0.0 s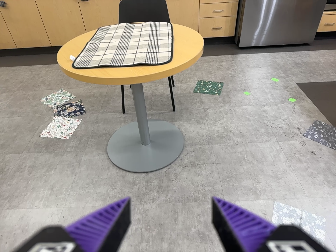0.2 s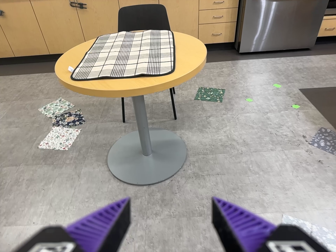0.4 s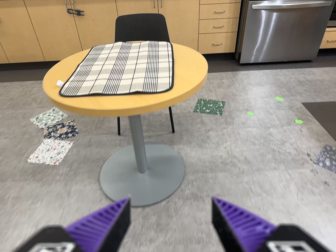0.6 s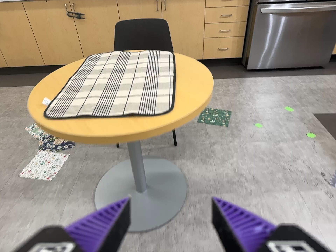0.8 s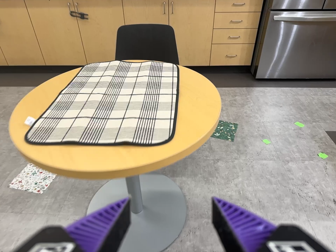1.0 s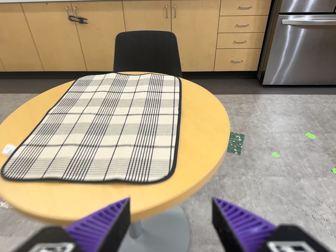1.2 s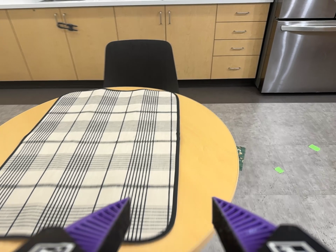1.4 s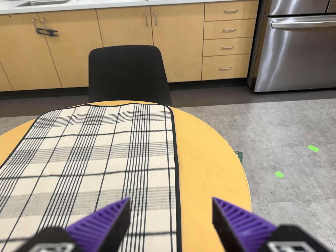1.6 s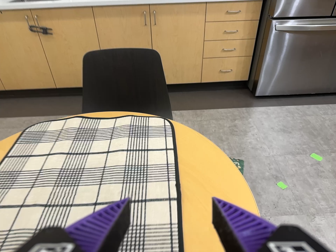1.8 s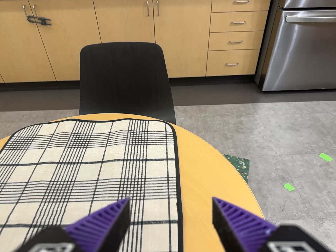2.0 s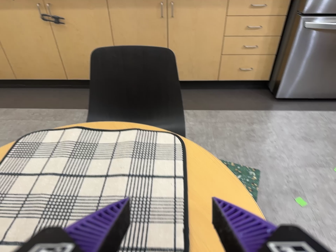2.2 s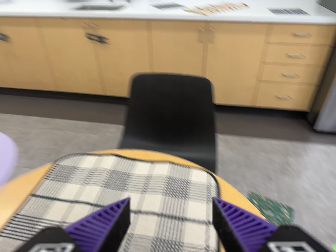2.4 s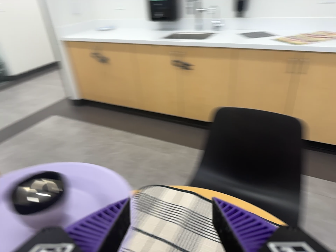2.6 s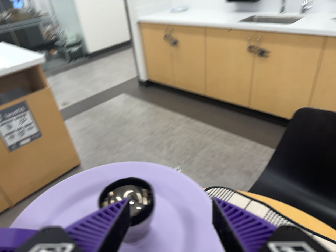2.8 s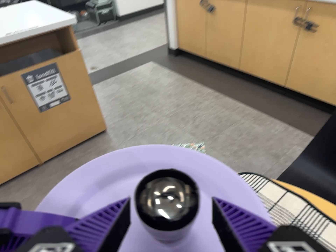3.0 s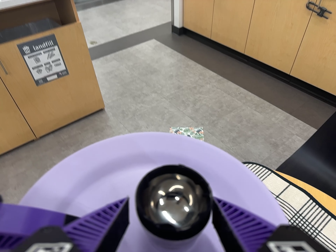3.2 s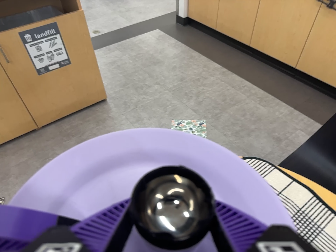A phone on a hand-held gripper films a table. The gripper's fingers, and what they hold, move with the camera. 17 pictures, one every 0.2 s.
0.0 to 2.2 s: The camera travels forward and toward the top of its view, about 110 cm, so what stands in front looms larger. It rolls about its line of sight by about 10 degrees, and the scene rotates clockwise.
2.2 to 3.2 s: The camera swings to its left by about 35 degrees, and the scene slides to the right. It travels forward, toward the top of its view and to its left, about 24 cm. Its aim tips toward the bottom of its view by about 15 degrees. It rolls about its line of sight by about 25 degrees, and the scene rotates clockwise.
The film runs forward here.
